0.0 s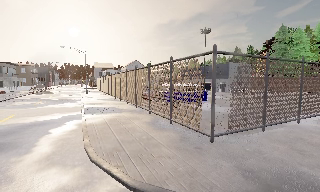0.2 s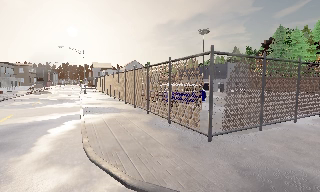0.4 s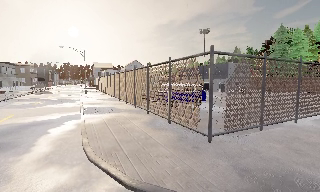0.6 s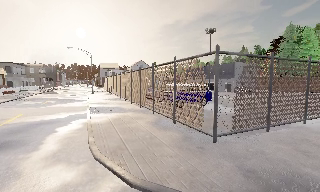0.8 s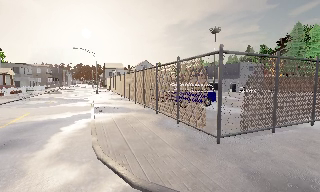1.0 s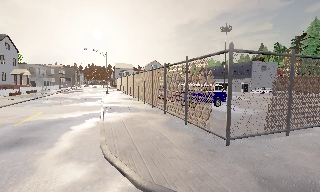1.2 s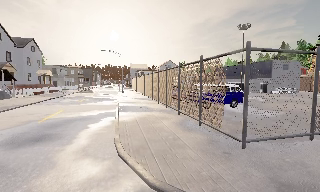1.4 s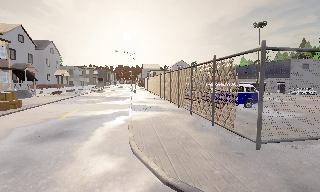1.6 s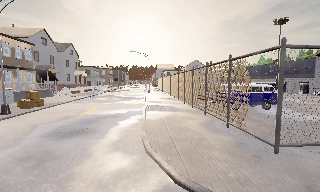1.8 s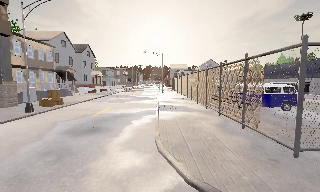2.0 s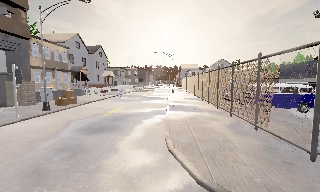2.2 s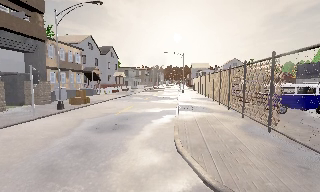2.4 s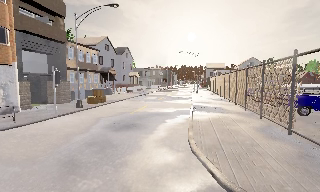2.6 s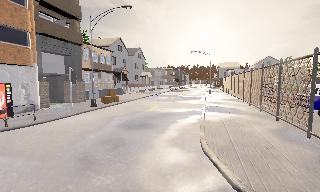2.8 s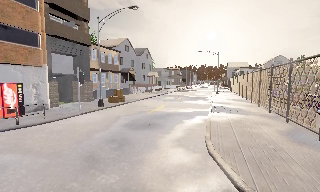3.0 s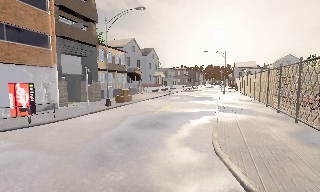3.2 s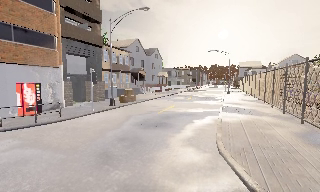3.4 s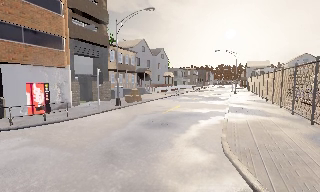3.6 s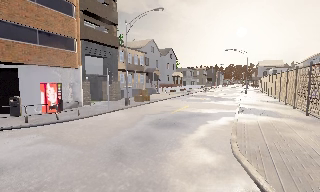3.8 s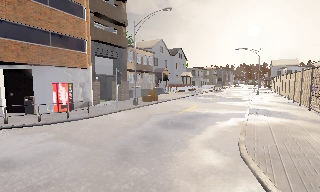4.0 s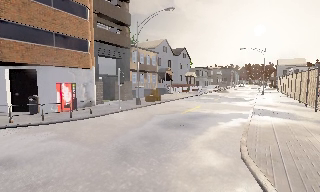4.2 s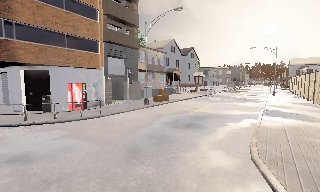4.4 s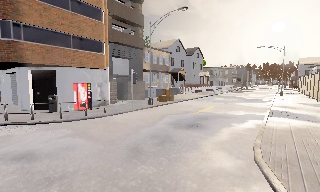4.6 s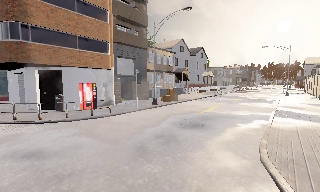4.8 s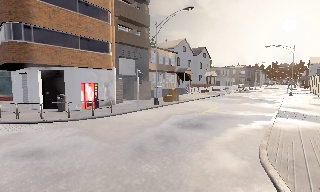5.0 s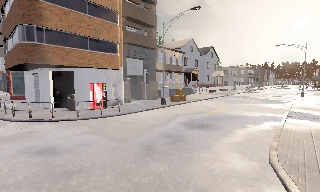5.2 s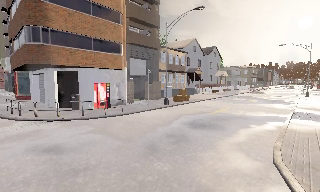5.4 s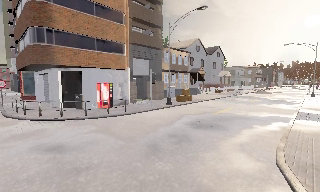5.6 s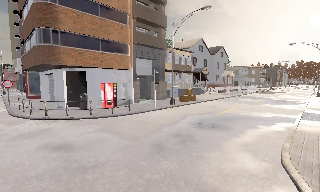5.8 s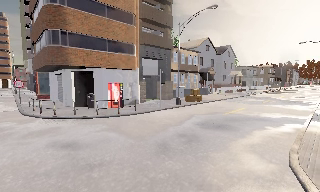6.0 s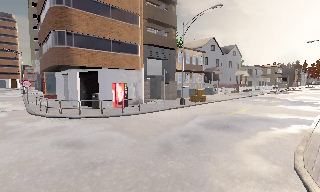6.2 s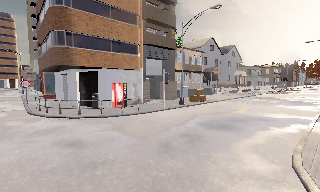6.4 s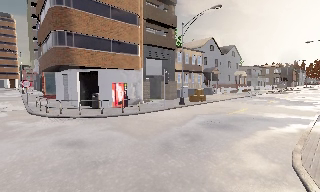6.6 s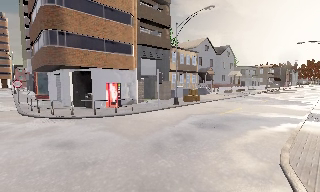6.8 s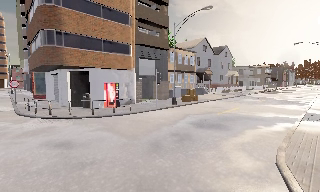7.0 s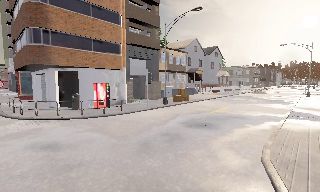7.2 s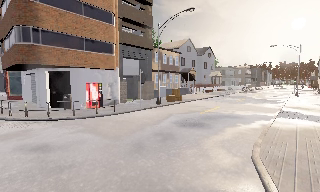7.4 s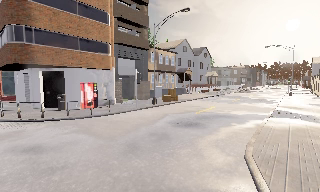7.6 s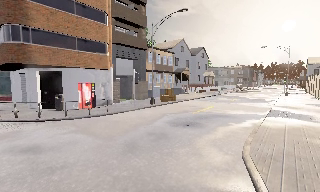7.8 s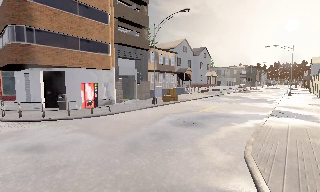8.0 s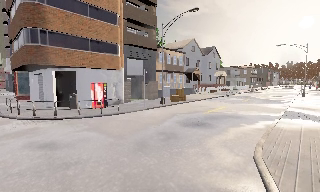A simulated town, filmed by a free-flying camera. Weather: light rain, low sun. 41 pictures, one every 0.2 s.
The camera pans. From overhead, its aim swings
counterclockwise.
The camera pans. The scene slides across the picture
to the right.
0.0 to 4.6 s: The scene slides to the right, as the camera pans about 65 degrees to its left. It travels to its right and backward, about 1 m.
4.6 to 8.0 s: The camera shifts only a little, or ends up much as it began.
The film runs backward here.
